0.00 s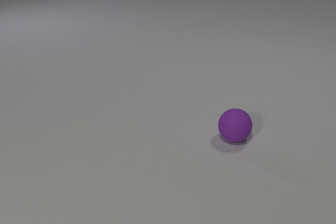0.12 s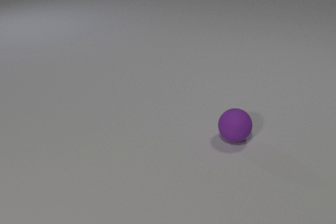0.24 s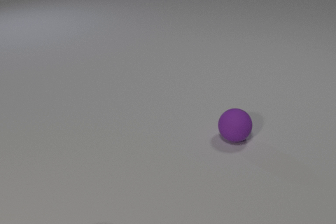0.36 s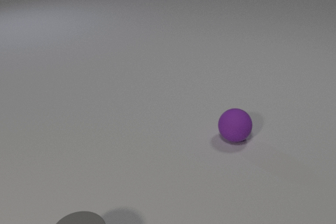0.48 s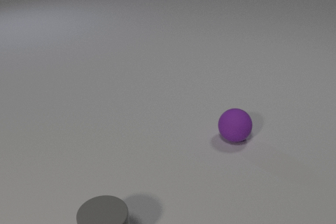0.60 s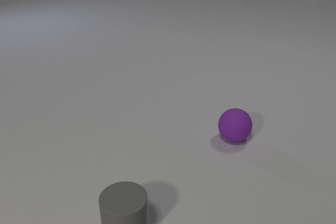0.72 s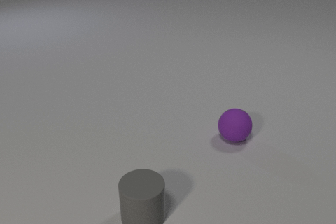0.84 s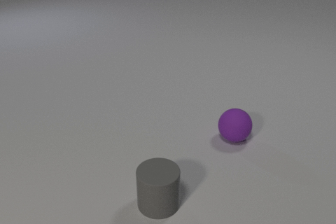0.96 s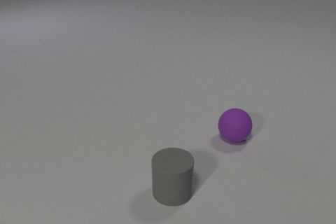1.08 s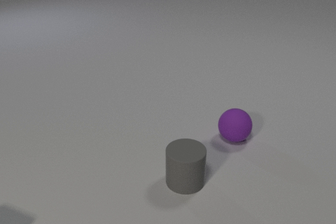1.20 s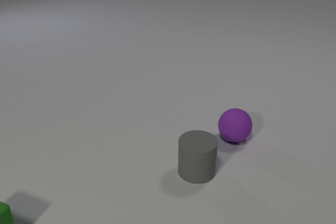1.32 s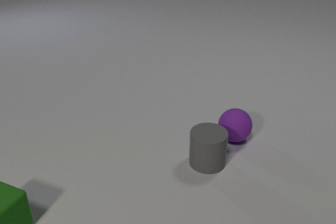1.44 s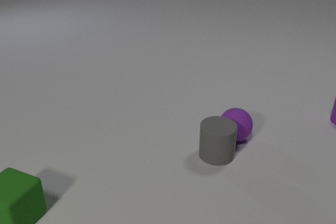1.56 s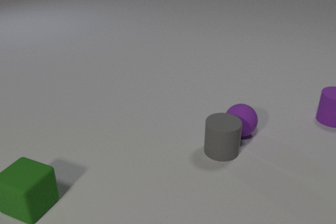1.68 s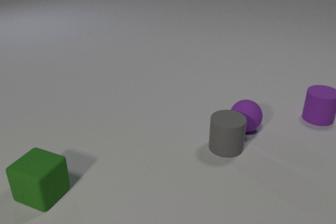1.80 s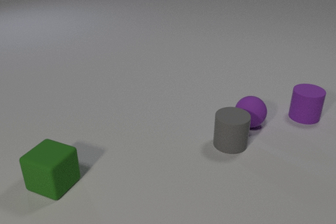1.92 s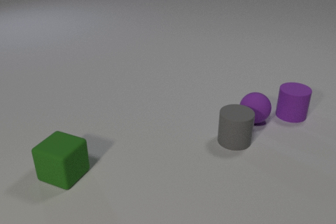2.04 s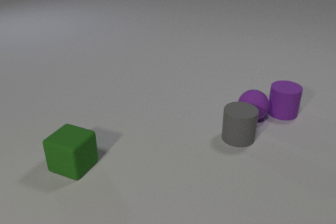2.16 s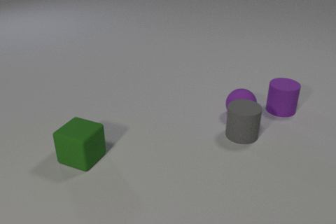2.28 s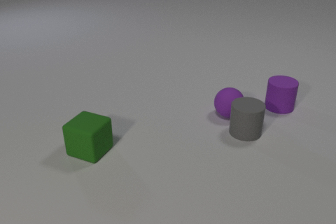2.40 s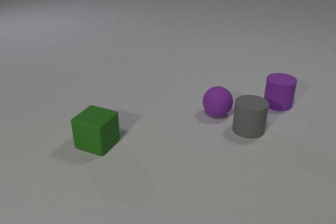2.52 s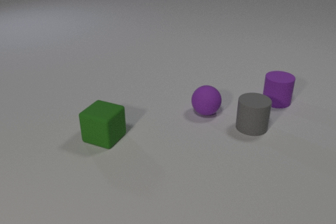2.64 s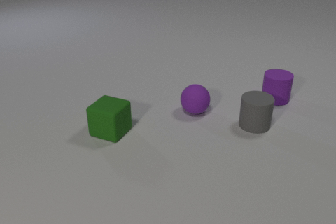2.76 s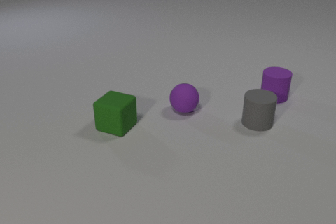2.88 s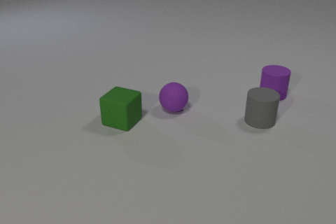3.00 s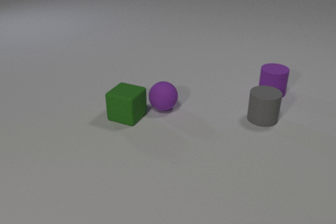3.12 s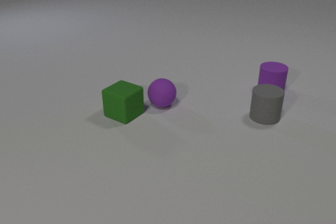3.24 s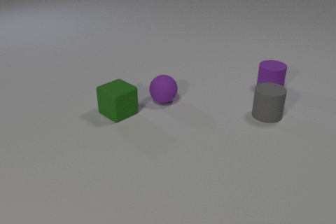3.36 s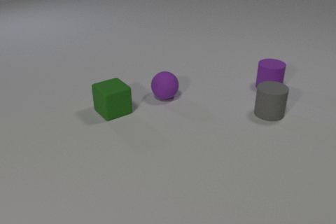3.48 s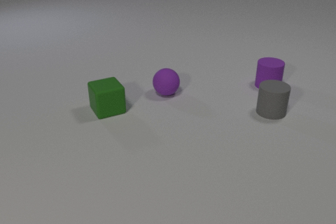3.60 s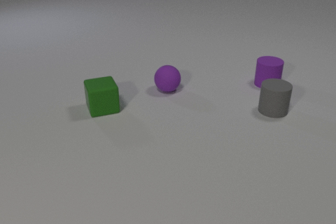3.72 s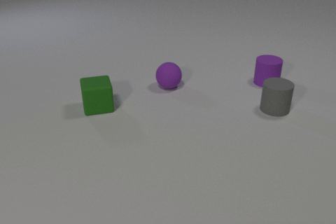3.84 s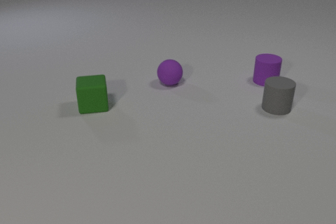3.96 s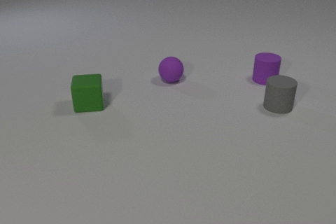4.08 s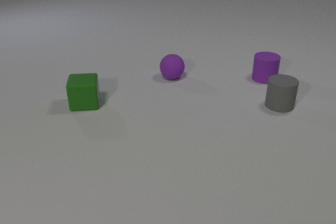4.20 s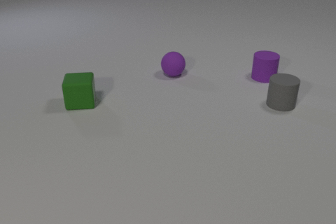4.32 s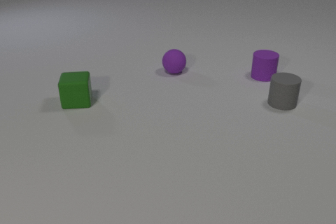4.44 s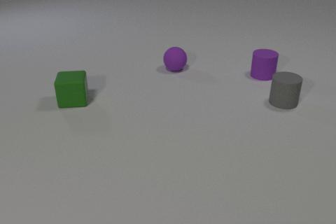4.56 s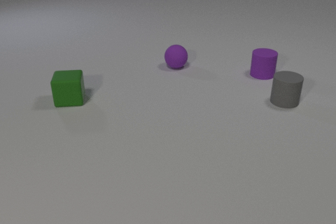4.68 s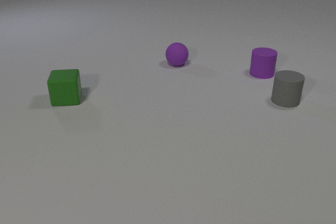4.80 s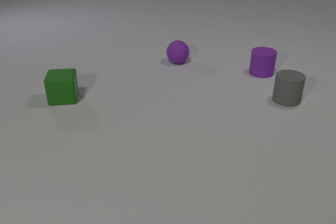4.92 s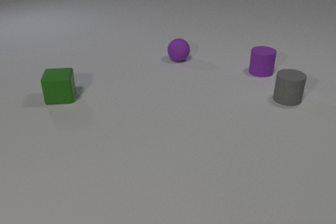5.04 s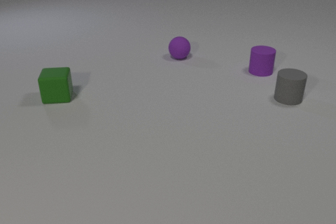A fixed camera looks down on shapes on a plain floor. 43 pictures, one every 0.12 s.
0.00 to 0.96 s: The gray rubber cylinder comes in at the bottom edge, slides to the right and away from the camera.
0.96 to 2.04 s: The gray rubber cylinder slides away from the camera and to the right. The purple rubber sphere rolls away from the camera. The purple rubber cylinder comes in at the right edge, slides to the left. The green rubber cube comes in at the left edge, slides to the right and away from the camera. The gray rubber cylinder and the purple rubber sphere collide. The purple rubber sphere and the purple rubber cylinder collide.
2.04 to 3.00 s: The gray rubber cylinder slides away from the camera and to the right. The purple rubber sphere rolls to the left. The purple rubber cylinder slides away from the camera. The green rubber cube slides away from the camera and to the right.
3.00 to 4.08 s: The gray rubber cylinder slides away from the camera and to the right. The purple rubber sphere rolls away from the camera. The purple rubber cylinder slides away from the camera. The green rubber cube slides to the left and away from the camera, spins so that its near face slides to the left, clockwise seen from above. The purple rubber sphere and the green rubber cube collide.
4.08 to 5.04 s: The gray rubber cylinder slides away from the camera and to the right. The purple rubber sphere rolls away from the camera. The purple rubber cylinder slides away from the camera. The green rubber cube slides to the left and away from the camera.
How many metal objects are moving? 0.
What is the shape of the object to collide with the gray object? sphere.
What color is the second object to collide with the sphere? purple.
